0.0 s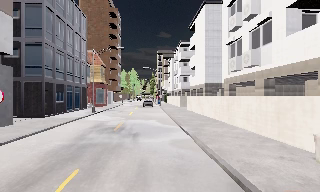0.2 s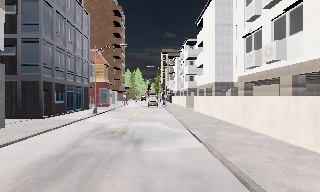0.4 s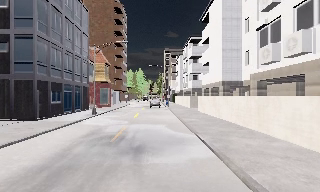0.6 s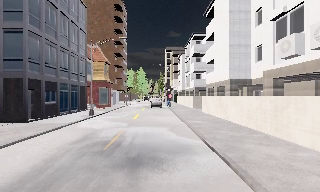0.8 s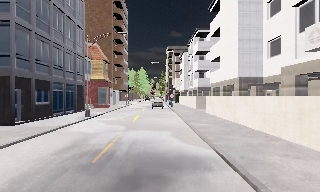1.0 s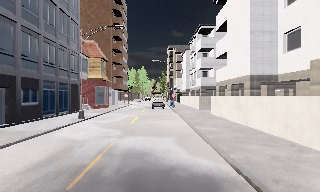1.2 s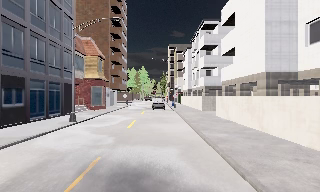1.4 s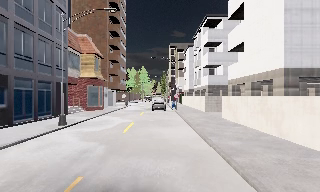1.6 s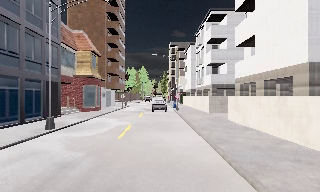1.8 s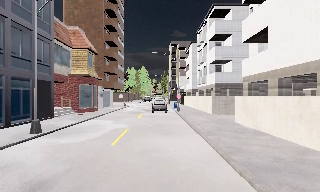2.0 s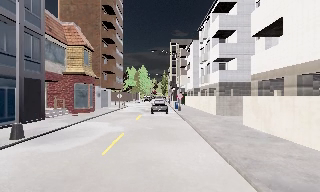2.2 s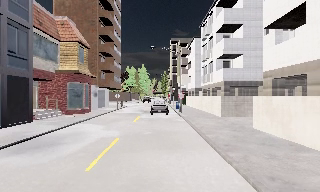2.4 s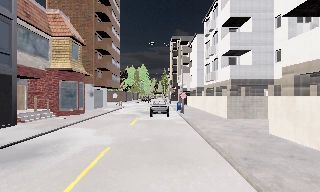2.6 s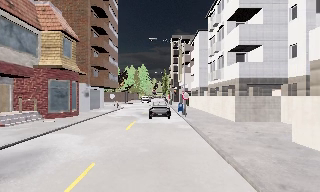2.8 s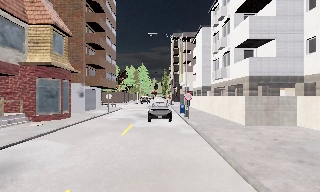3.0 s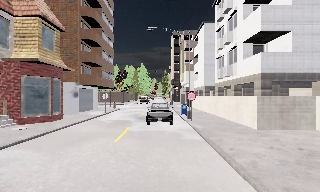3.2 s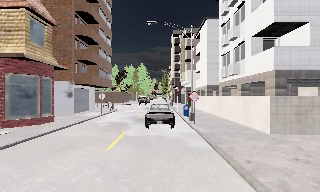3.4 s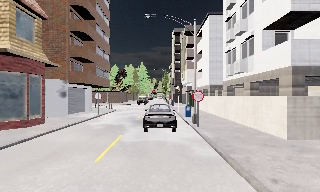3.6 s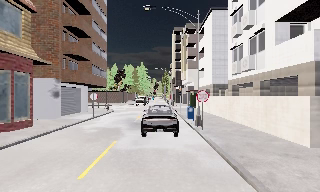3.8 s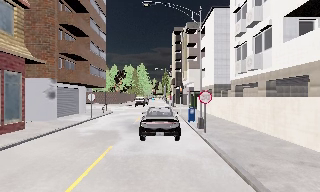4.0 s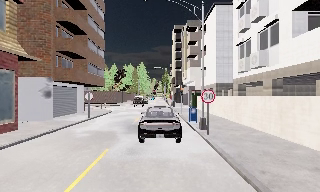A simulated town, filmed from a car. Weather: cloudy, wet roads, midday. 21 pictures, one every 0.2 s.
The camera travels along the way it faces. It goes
forward.
0.0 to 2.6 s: The camera travels forward, about 16 m, so what stands in front looms larger.
2.6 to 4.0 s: The camera travels forward, about 7 m, so what stands in front looms larger. It loses speed.
The film runs forward here.
